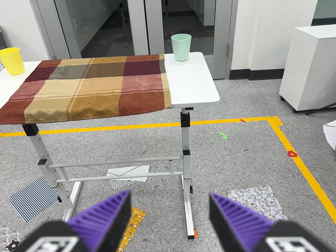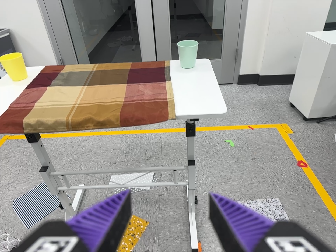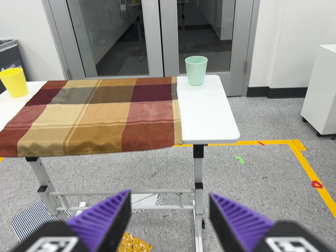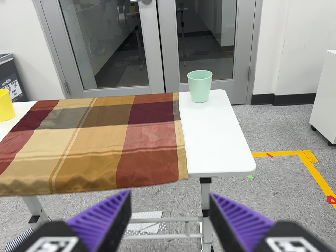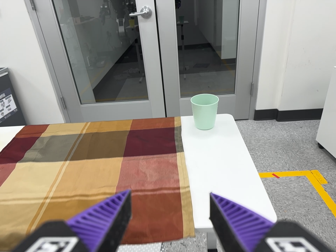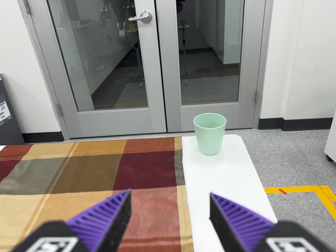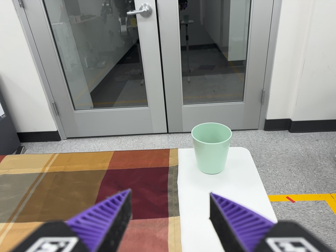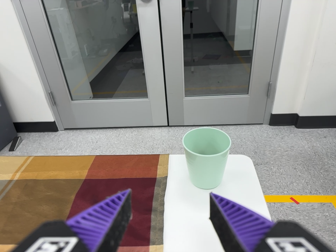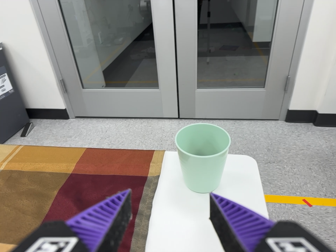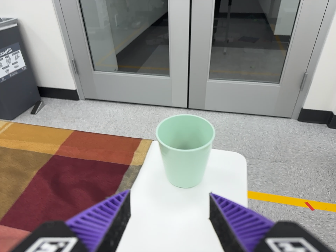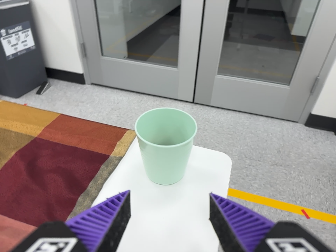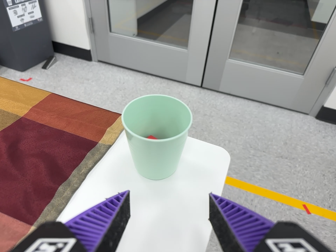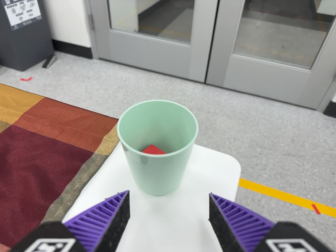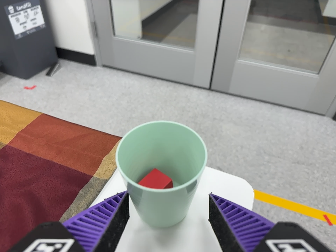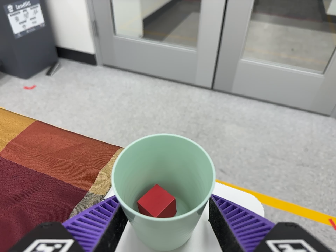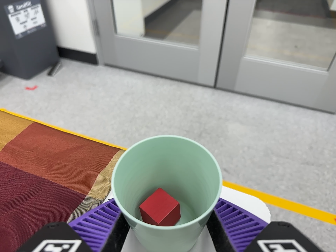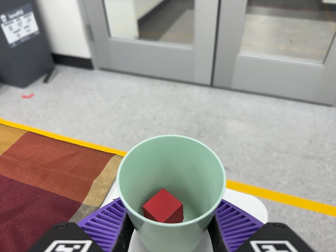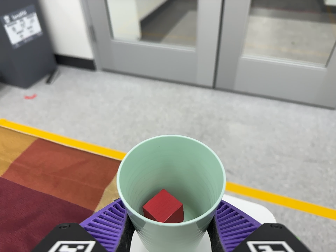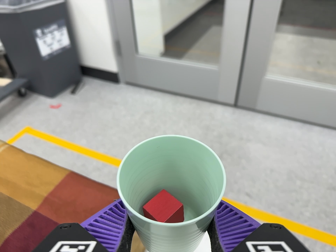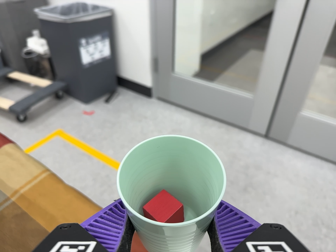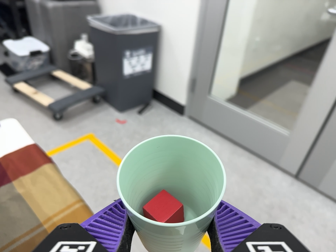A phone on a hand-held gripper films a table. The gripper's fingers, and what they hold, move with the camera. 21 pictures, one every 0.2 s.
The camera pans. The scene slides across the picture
to the right.
0.0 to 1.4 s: The camera travels forward and toward the top of its view, about 60 cm, so what stands in front looms larger.
1.4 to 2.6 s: The camera pans to its left by about 10 degrees. It travels forward and to its right, about 22 cm, so what stands in front looms larger. Its aim tips toward the bottom of its view by about 10 degrees. It rolls about its line of sight by about 15 degrees, and the scene rotates clockwise.
2.6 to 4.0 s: The scene slides to the right, as the camera pans about 15 degrees to its left. It travels toward the top of its view, about 22 cm, so close, fixed things drift downward. It rolls about its line of sight by about 15 degrees, and the scene rotates clockwise.
The film runs forward here.
